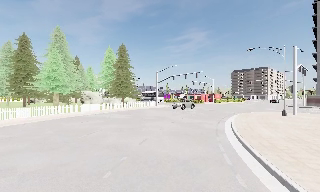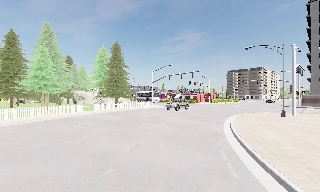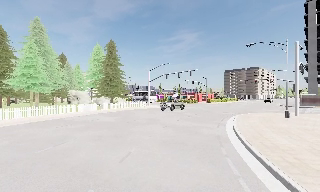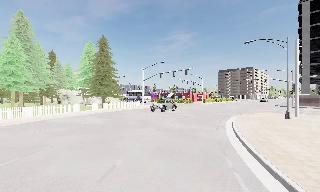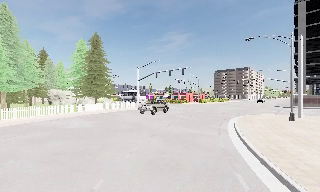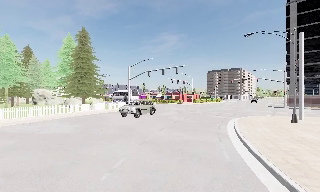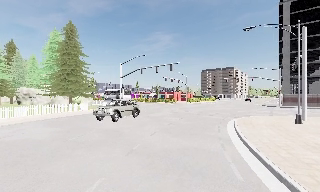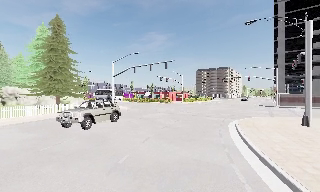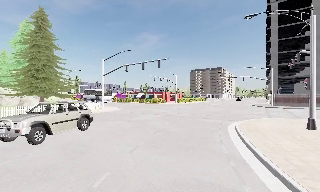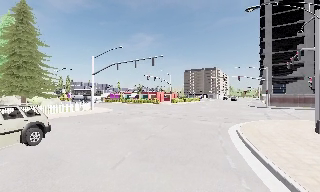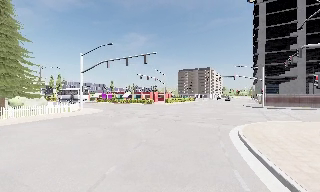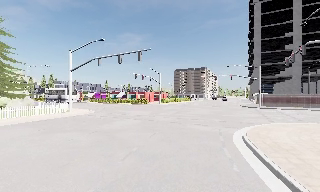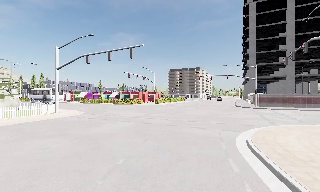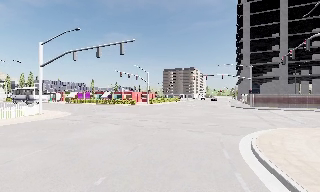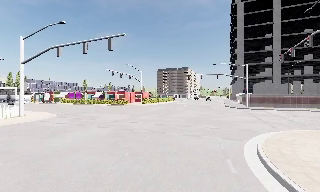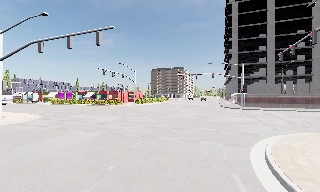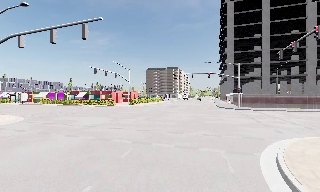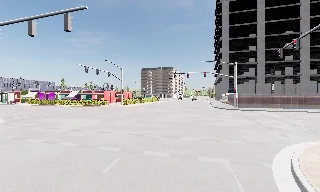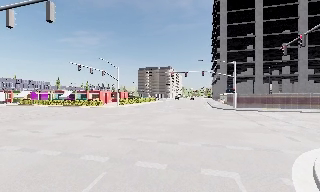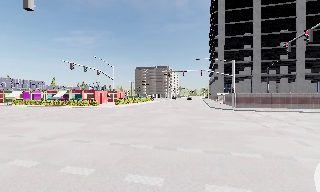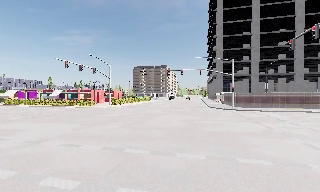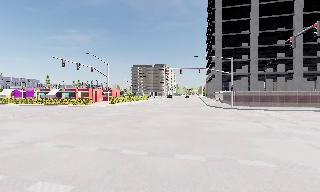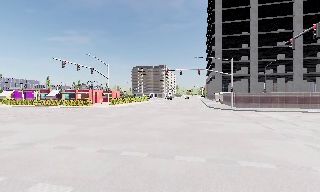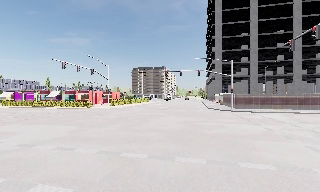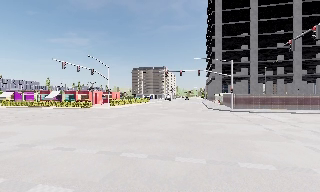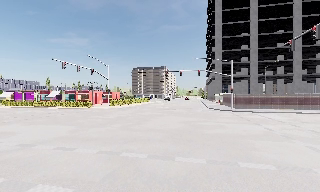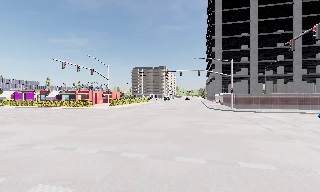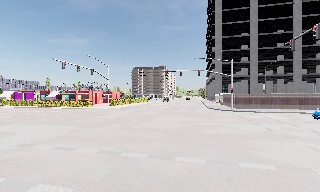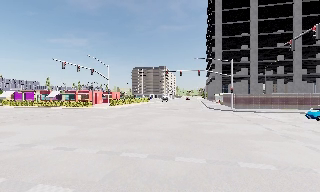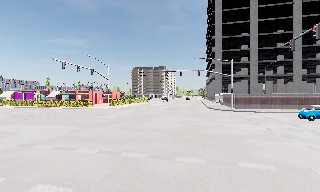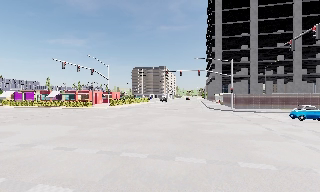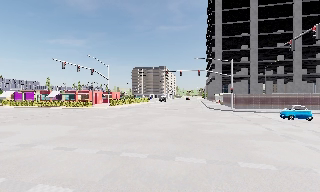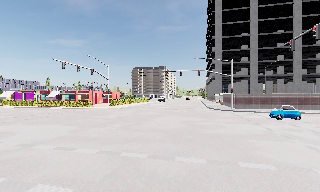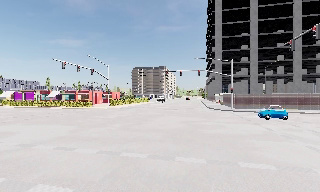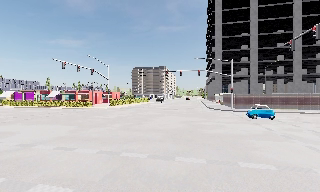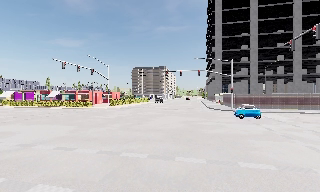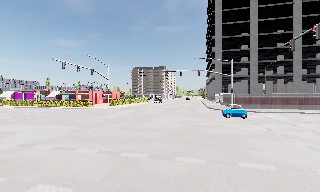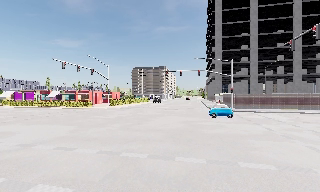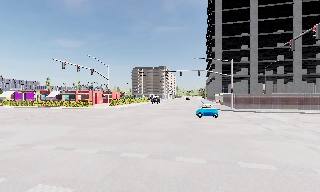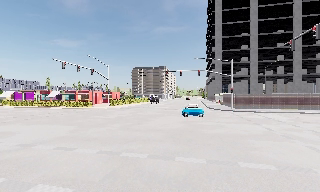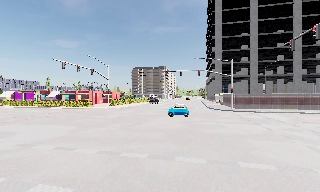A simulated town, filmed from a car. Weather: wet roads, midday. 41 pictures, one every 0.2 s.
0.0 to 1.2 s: The camera pans to its right, which is clockwise from overhead, by about 10 degrees. It travels forward, about 7 m, so what stands in front looms larger.
1.2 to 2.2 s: The camera travels forward, about 6 m, so what stands in front looms larger.
2.2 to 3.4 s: The camera swings to its right by about 10 degrees, and the scene slides to the left. It travels forward, about 7 m, so what stands in front looms larger.
3.4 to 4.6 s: The camera travels forward, about 2.5 m, so what stands in front looms larger. It loses speed.
4.6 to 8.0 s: The camera keeps its place and its aim.
The film runs forward here.
